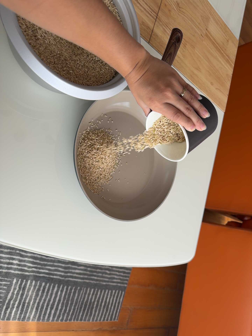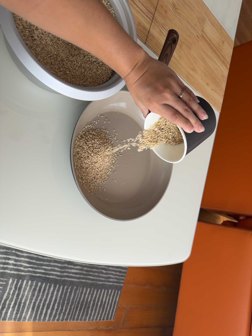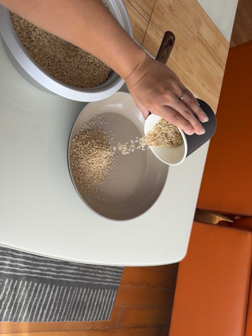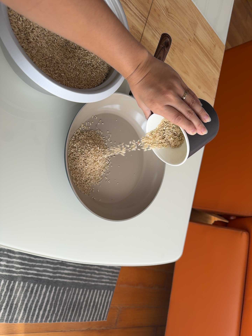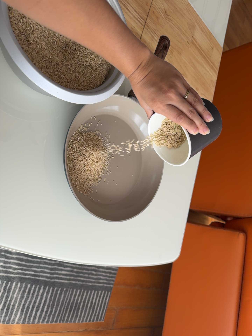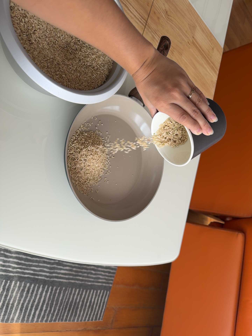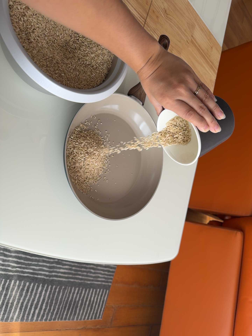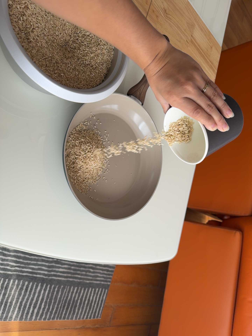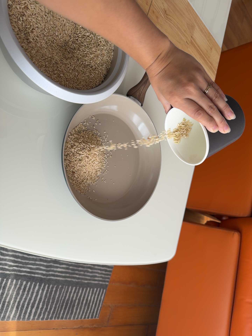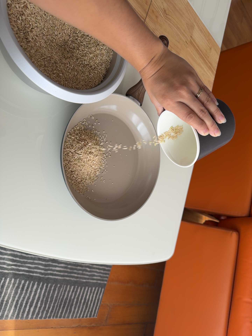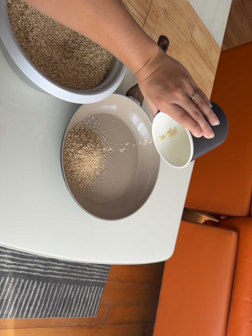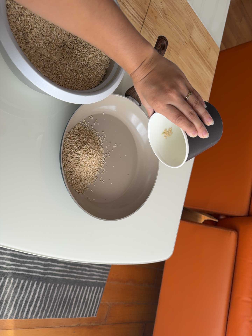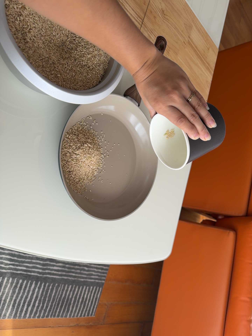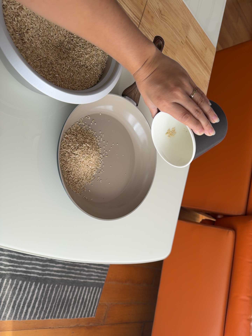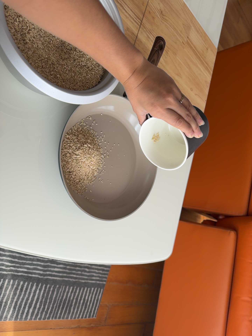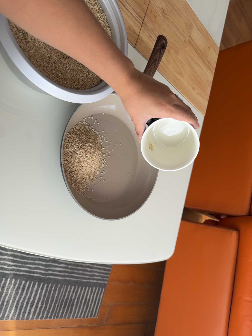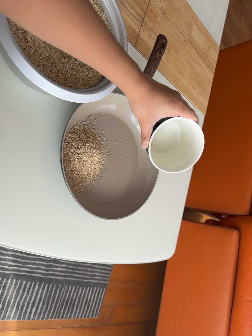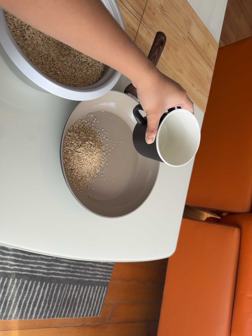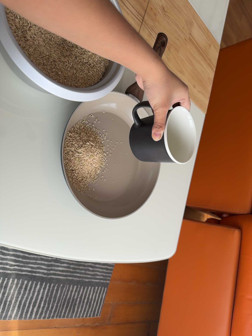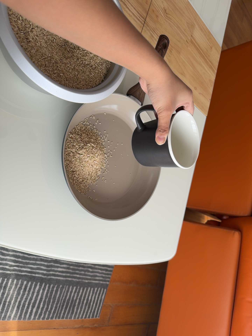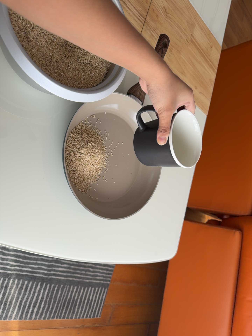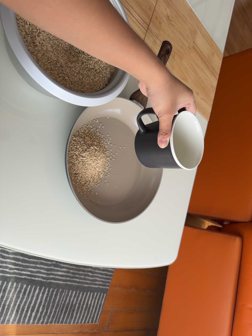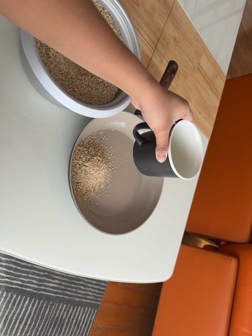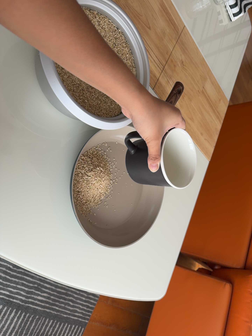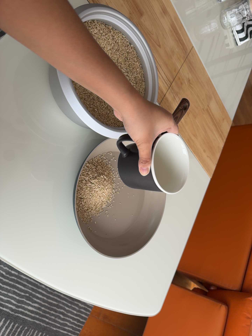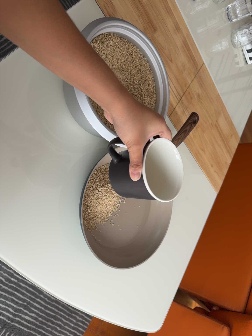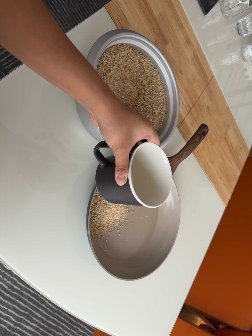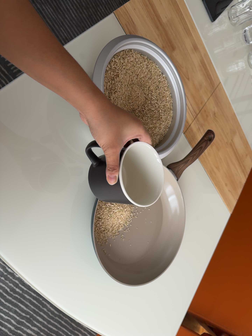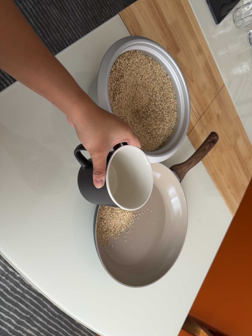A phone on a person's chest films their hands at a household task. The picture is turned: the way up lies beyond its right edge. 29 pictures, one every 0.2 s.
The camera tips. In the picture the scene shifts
downward.
The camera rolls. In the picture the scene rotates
clockwise.
0.0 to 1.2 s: The camera shifts only a little, or ends up much as it began.
1.2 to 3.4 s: The camera keeps its place and its aim.
3.4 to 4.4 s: The camera shifts only a little, or ends up much as it began.
4.4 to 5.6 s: The camera's aim tips toward the top of its view by about 15 degrees, and the scene shifts downward. It rolls about its line of sight by about 15 degrees, and the scene rotates clockwise.
The film runs forward here.
